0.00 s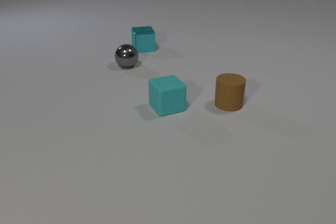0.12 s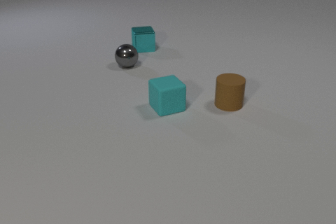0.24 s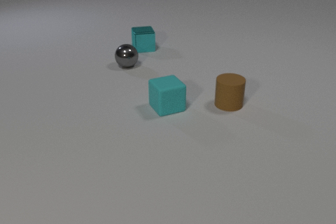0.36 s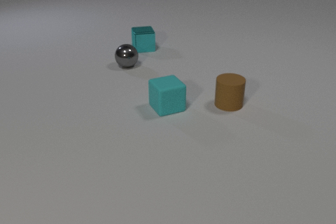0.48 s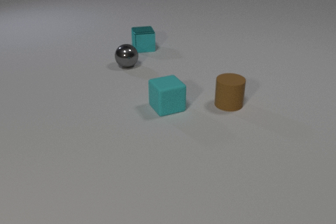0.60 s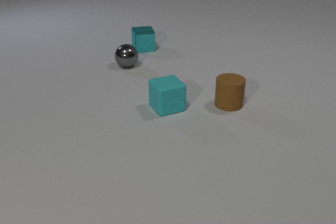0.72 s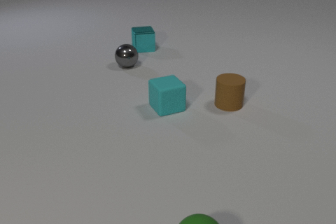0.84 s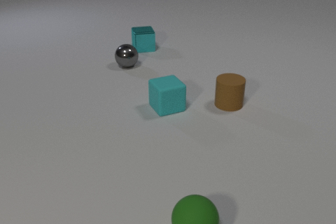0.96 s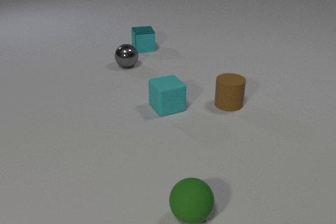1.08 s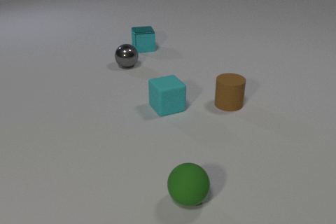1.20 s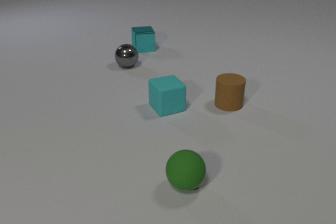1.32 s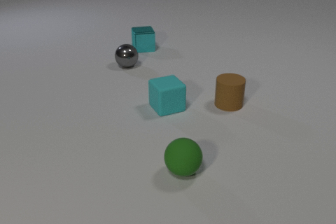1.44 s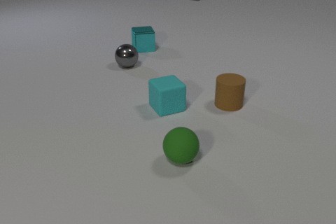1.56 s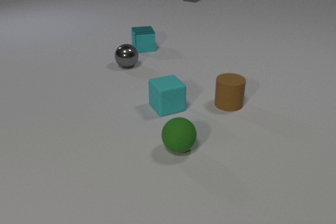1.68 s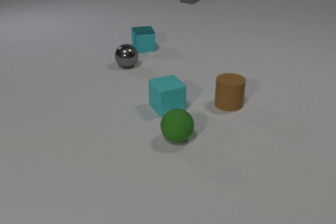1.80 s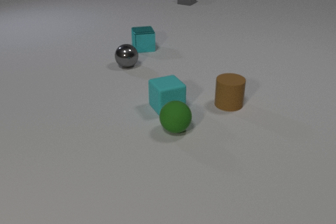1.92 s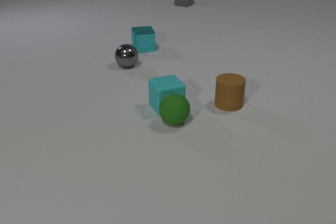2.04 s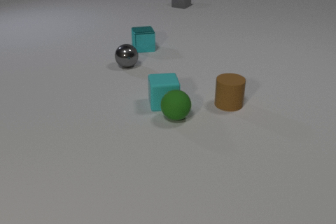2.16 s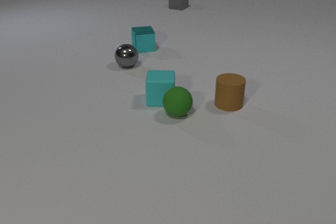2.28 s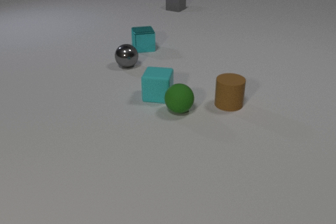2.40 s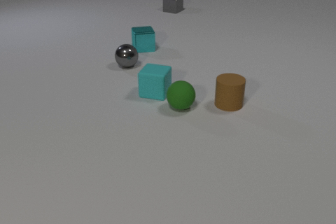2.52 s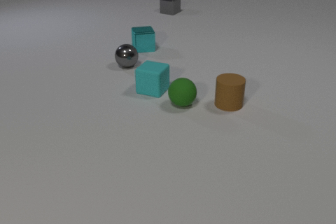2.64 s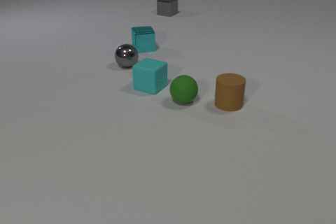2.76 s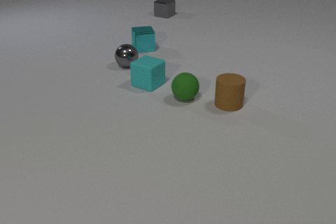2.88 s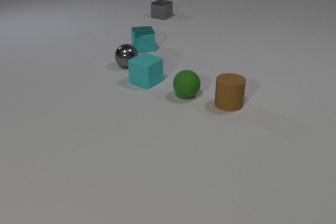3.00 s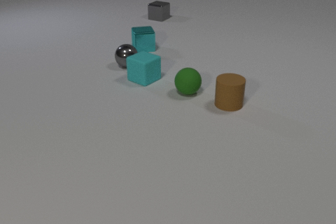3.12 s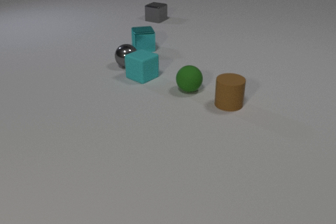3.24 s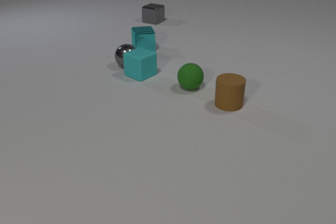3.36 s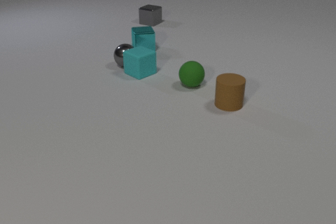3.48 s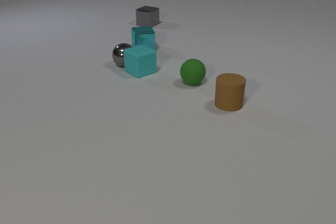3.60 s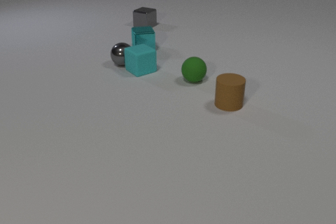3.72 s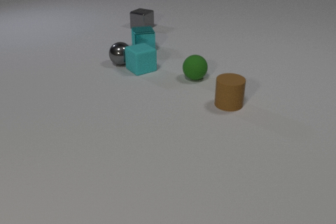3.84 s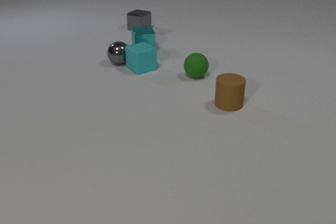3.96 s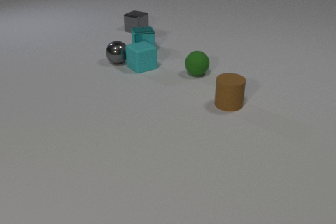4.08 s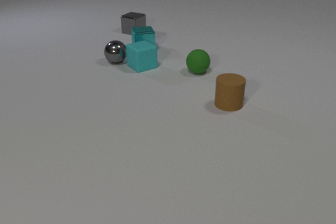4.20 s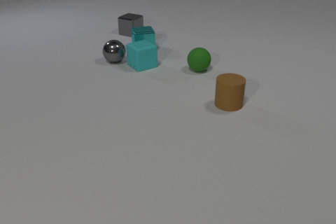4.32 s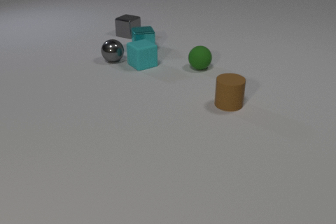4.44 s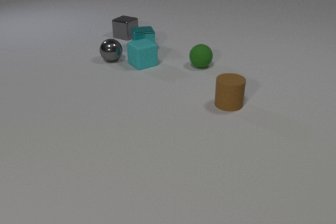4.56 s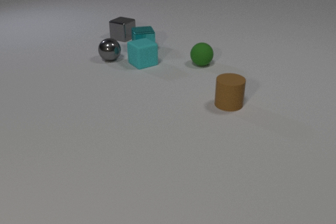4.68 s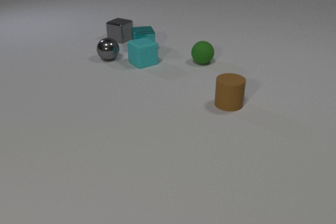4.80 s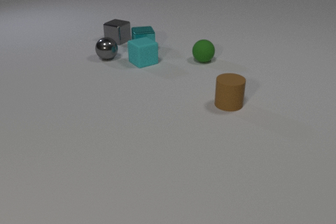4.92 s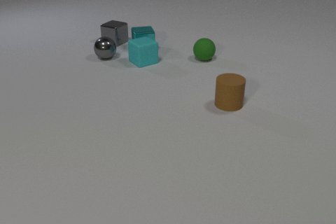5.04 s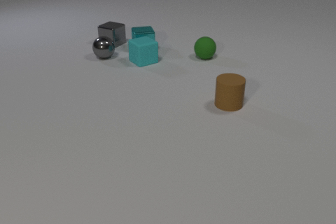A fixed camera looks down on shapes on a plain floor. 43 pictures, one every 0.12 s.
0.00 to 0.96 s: The green rubber sphere comes in at the bottom edge, rolls away from the camera.
0.96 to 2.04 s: The green rubber sphere rolls away from the camera. The cyan rubber cube slides away from the camera. The gray metal cube comes in at the top edge, slides toward the camera and to the left. The green rubber sphere and the cyan rubber cube collide.
2.04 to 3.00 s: The green rubber sphere rolls away from the camera. The cyan rubber cube slides away from the camera, spins clockwise seen from above by about 45 degrees, its near face sliding to the left. The gray metal cube slides toward the camera and to the left.
3.00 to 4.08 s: The green rubber sphere rolls away from the camera. The cyan rubber cube slides away from the camera. The gray metal sphere rolls away from the camera and to the left. The gray metal cube slides toward the camera and to the left. The cyan rubber cube and the gray metal sphere collide.
4.08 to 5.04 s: The green rubber sphere rolls away from the camera. The cyan rubber cube slides away from the camera. The gray metal sphere rolls away from the camera and to the left. The gray metal cube slides toward the camera and to the left.
How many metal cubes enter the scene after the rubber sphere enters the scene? 1.
How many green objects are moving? 1.
What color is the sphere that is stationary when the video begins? gray.
